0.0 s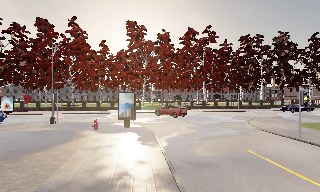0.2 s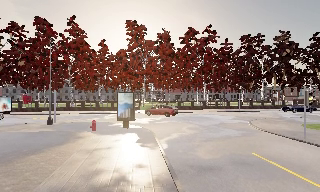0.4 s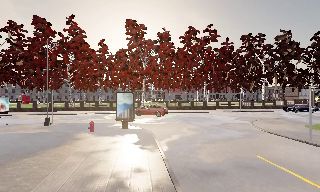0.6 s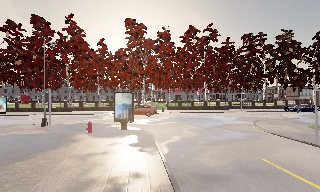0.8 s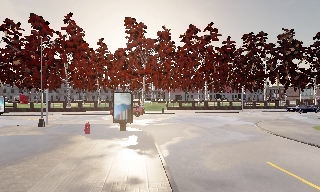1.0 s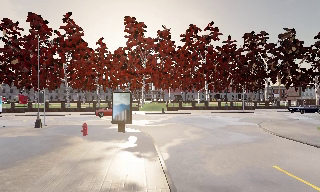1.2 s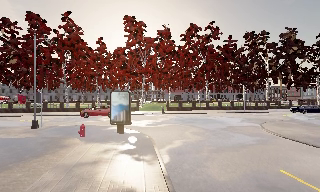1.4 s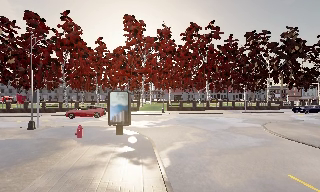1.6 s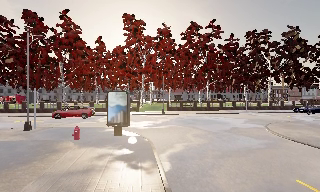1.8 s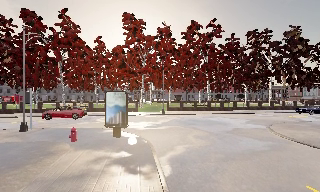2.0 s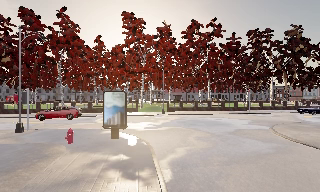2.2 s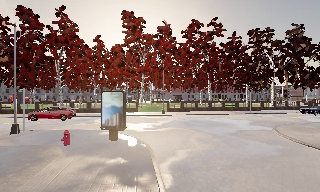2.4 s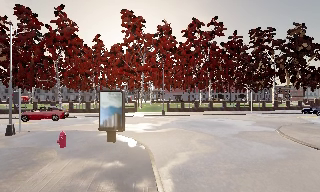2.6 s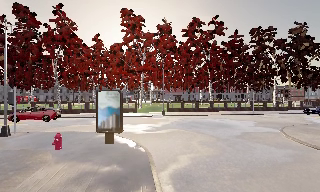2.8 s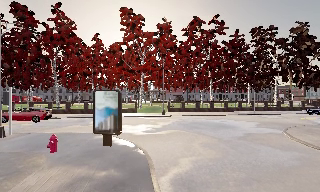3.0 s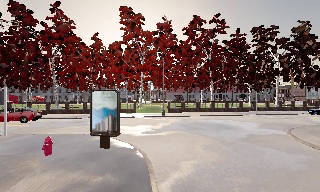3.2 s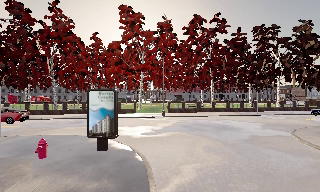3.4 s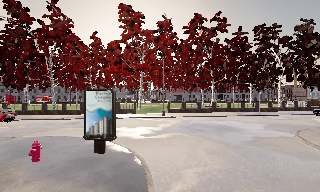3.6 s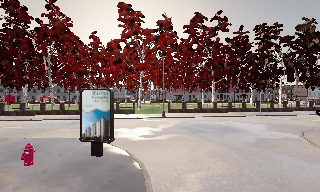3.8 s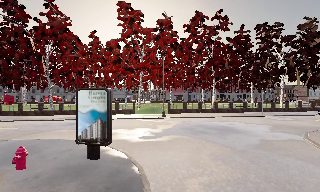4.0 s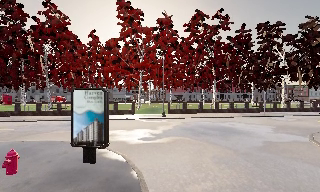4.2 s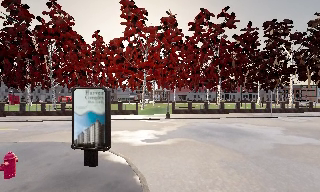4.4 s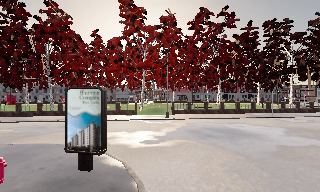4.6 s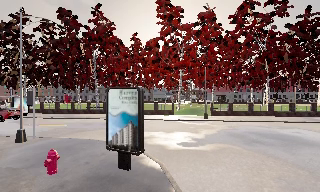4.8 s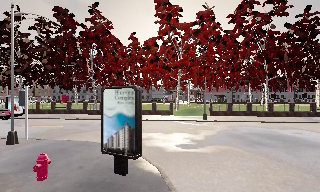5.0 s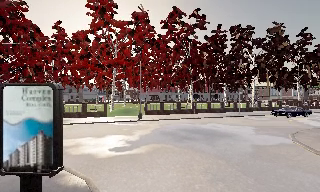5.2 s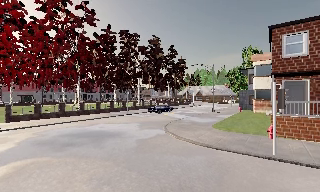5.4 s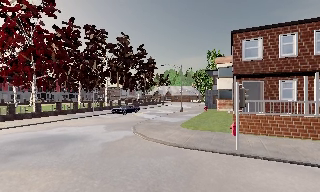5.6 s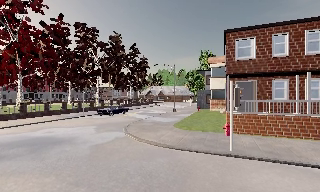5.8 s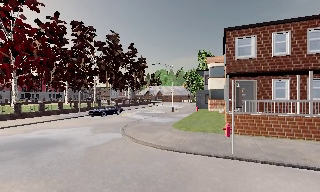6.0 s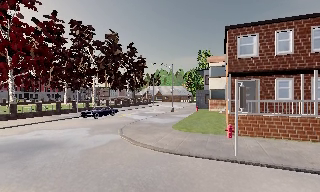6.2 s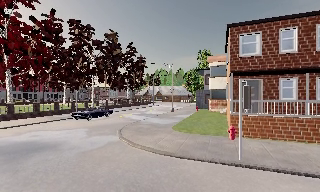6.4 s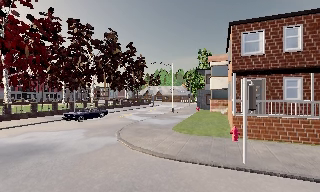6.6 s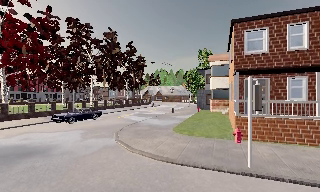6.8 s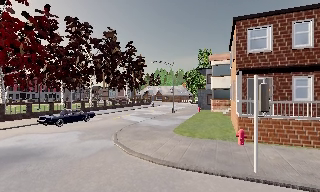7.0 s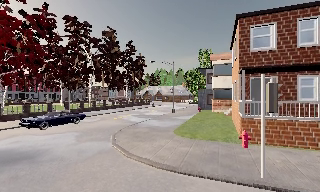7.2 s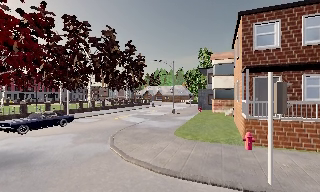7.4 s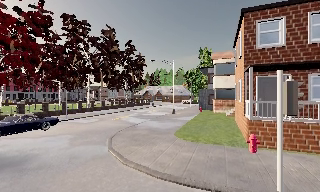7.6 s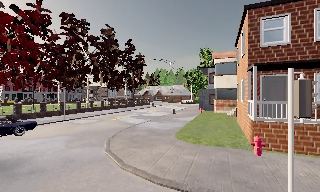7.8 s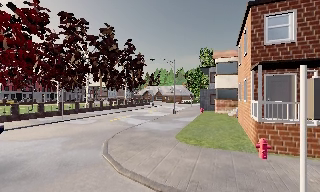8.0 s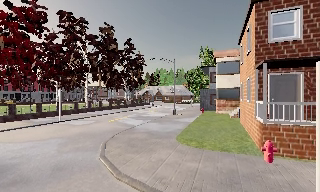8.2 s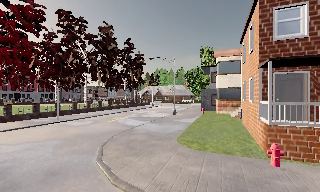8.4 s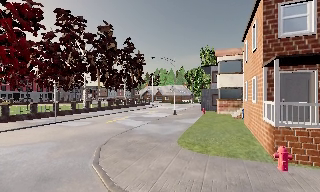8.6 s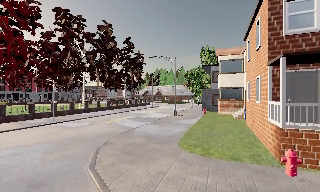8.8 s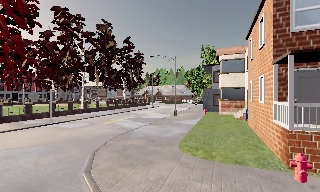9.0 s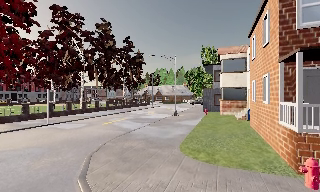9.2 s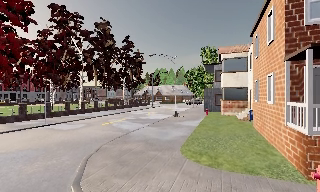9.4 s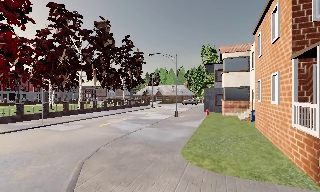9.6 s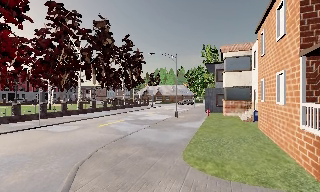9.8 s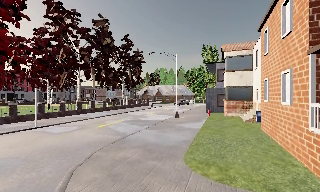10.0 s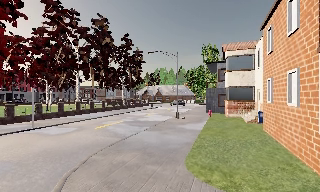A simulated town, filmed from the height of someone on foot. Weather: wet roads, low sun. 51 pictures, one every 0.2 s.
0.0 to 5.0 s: The camera travels forward, about 8 m, so what stands in front looms larger.
5.0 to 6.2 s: The scene slides to the left, as the camera pans about 50 degrees to its right. It travels forward, about 2 m.
6.2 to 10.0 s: The camera travels forward, about 6 m, so what stands in front looms larger.
The film runs forward here.
